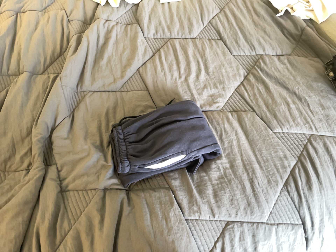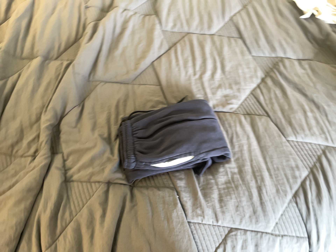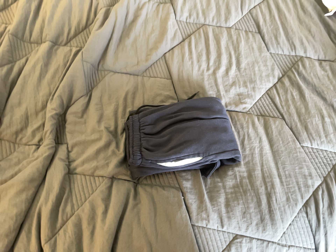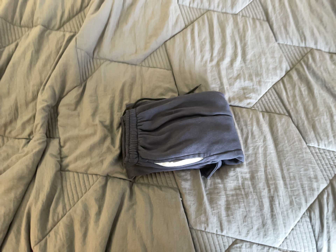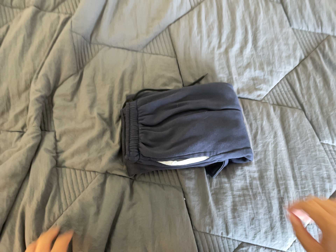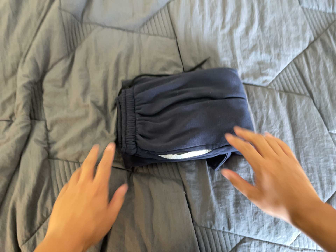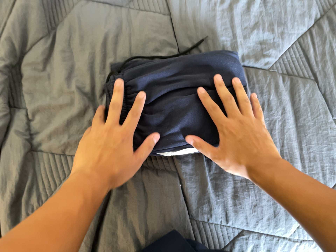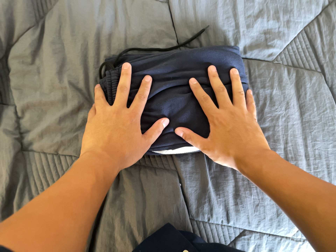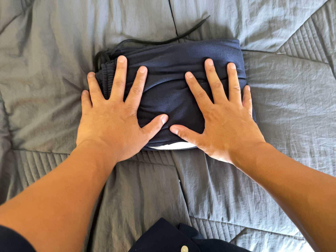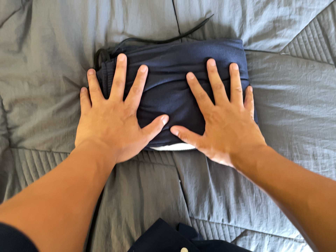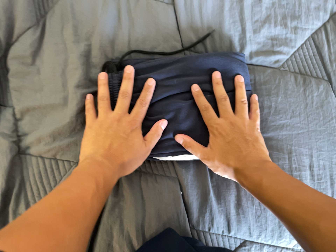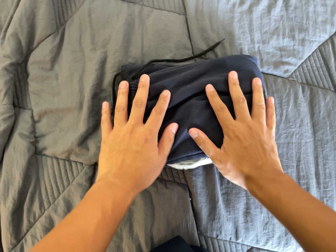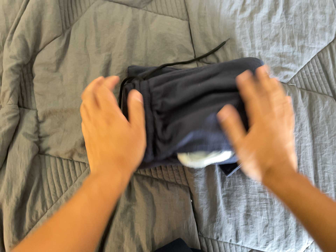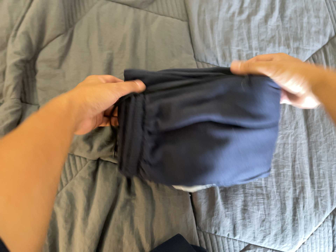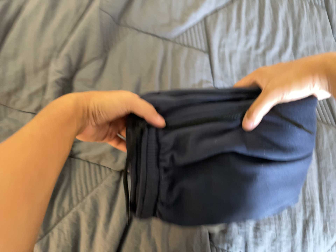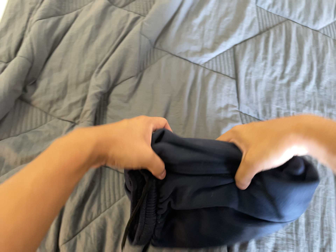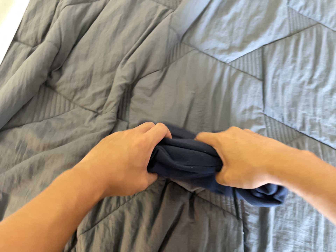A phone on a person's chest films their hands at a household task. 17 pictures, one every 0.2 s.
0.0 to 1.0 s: The camera travels forward and toward the top of its view, about 20 cm, so what stands in front looms larger. Its aim tips toward the bottom of its view by about 15 degrees. It rolls about its line of sight by about 10 degrees, and the scene rotates clockwise.
1.0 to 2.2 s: The camera travels forward and toward the top of its view, about 9 cm, so what stands in front looms larger.
2.2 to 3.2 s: The camera travels to its left and backward, about 16 cm, so close, fixed things drift to the right. Its aim tips toward the top of its view by about 10 degrees, and the scene shifts downward. It rolls about its line of sight by about 15 degrees, and the scene rotates clockwise.
The film runs backward here.
